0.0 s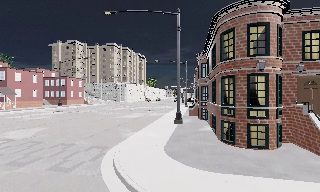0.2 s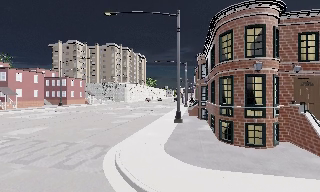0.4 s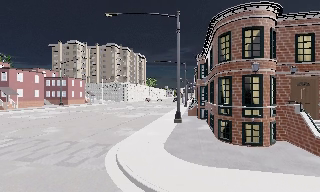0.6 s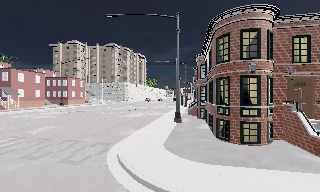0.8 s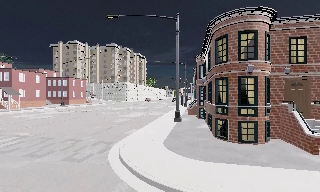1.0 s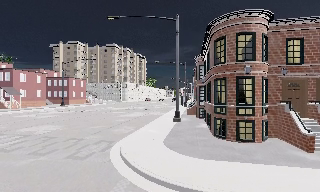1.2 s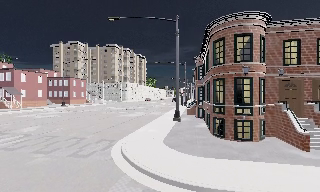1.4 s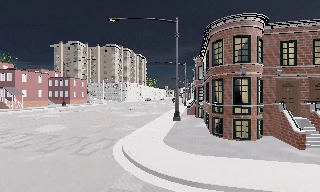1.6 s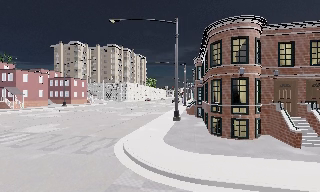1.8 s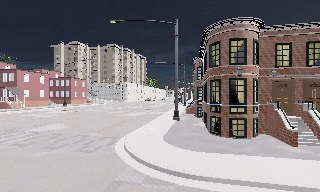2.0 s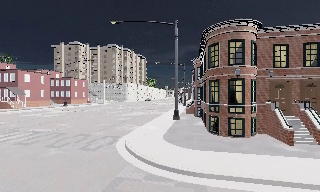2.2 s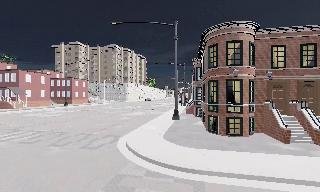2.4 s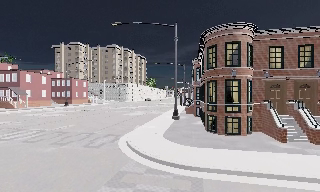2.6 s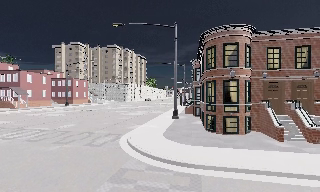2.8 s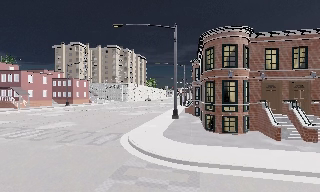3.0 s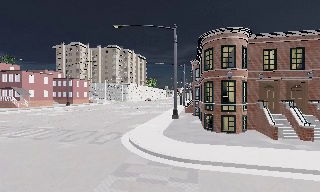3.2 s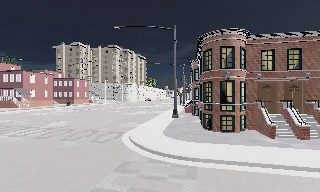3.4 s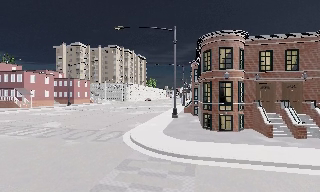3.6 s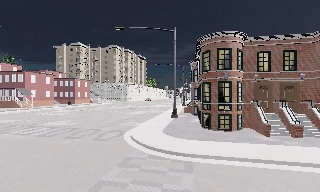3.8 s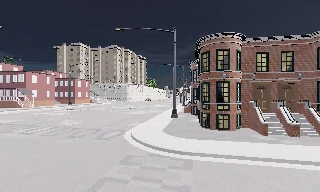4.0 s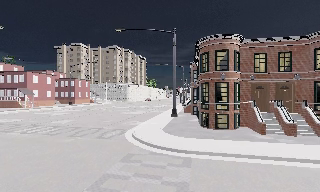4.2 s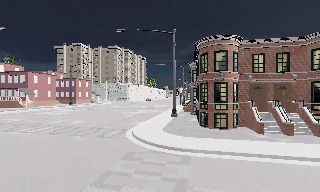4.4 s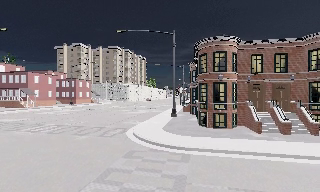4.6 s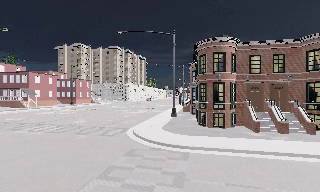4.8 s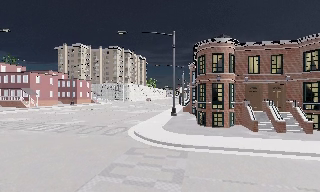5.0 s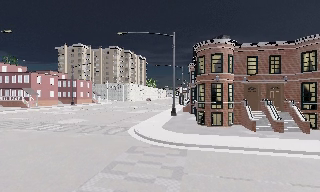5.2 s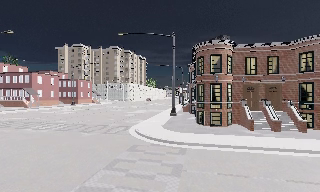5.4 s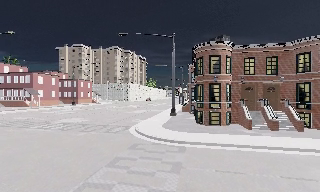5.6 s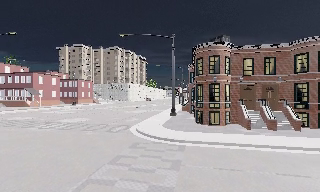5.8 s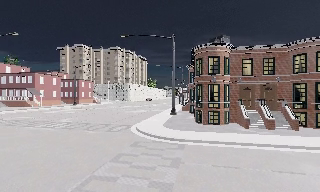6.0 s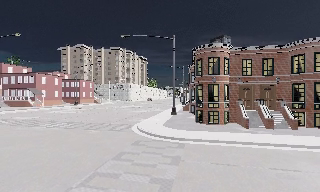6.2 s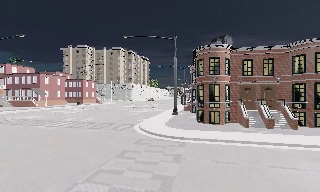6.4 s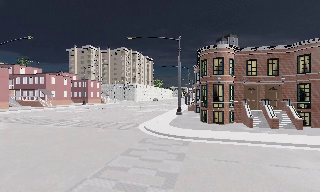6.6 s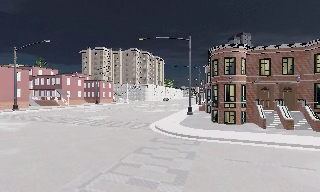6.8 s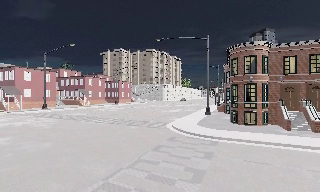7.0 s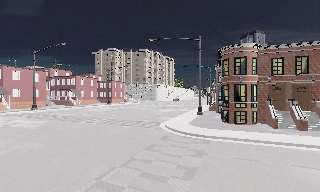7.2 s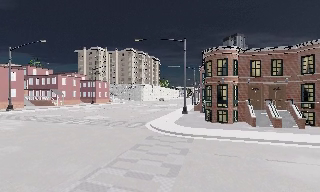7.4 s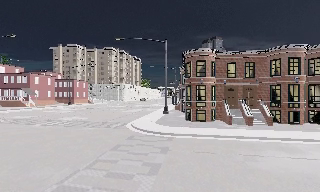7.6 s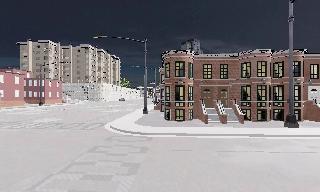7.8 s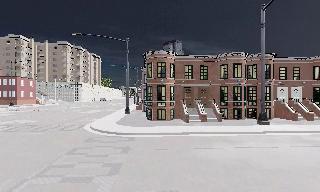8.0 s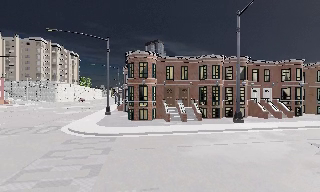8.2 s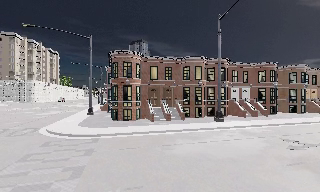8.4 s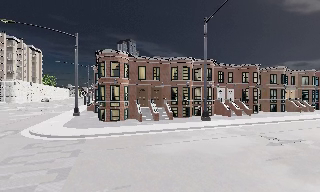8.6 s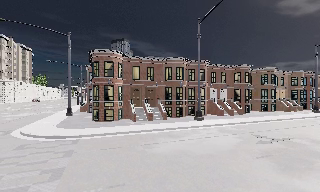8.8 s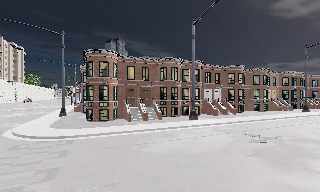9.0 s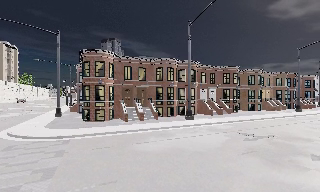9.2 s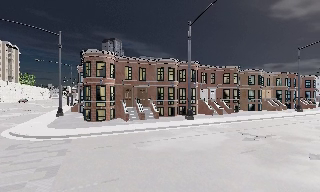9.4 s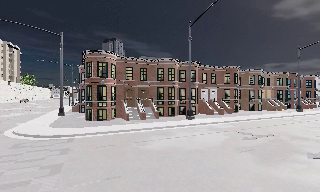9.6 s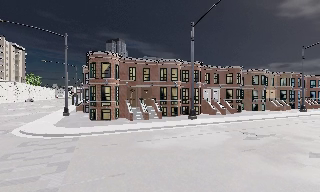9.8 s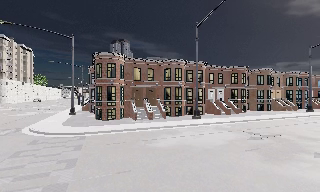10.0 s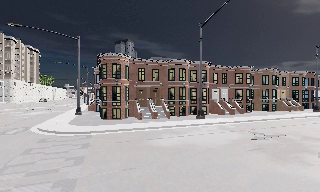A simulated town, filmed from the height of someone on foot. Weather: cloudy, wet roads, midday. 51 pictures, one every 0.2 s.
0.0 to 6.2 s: The camera travels backward, about 7 m, so what stands in front gets smaller.
6.2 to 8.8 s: The camera swings to its right by about 35 degrees, and the scene slides to the left. It travels backward, about 2 m.
8.8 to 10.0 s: The camera travels backward, about 1 m, so what stands in front gets smaller.
The film runs backward here.
